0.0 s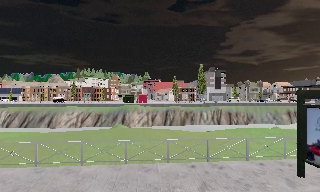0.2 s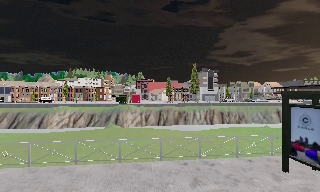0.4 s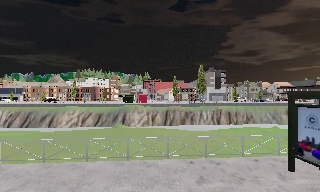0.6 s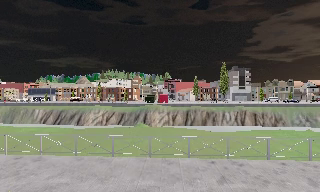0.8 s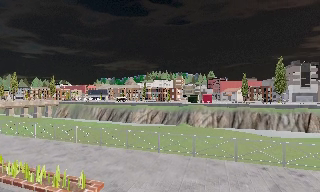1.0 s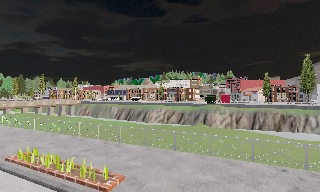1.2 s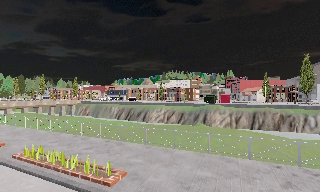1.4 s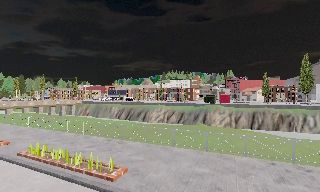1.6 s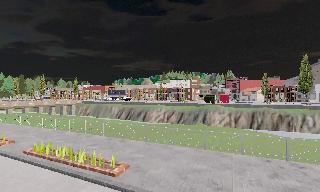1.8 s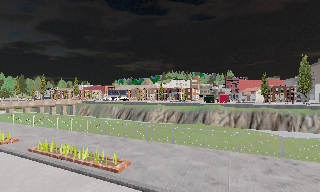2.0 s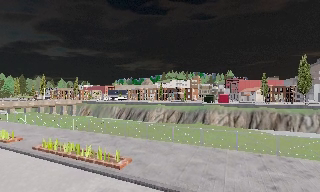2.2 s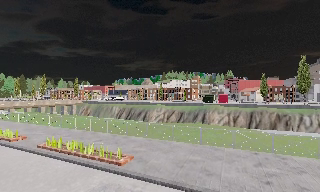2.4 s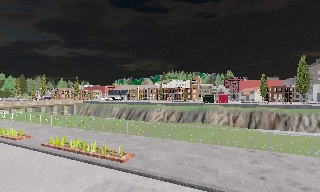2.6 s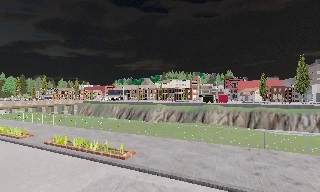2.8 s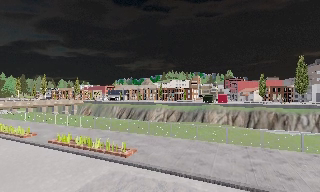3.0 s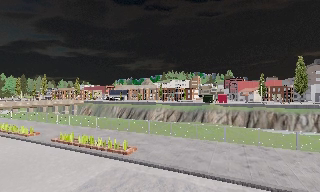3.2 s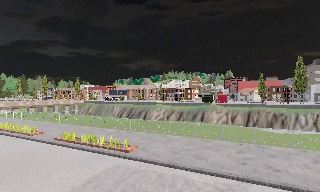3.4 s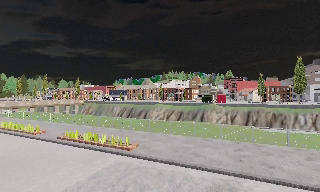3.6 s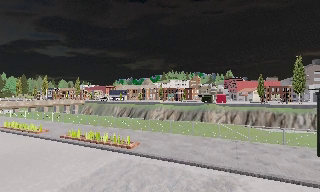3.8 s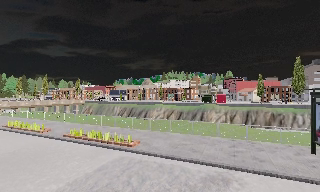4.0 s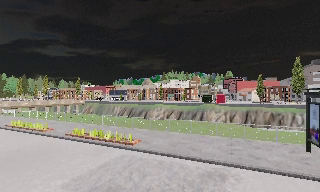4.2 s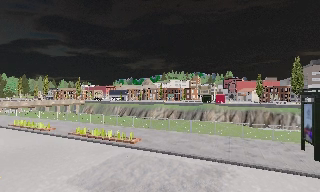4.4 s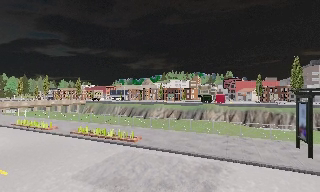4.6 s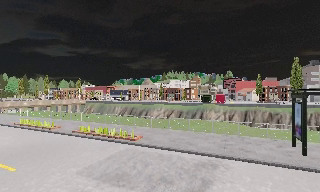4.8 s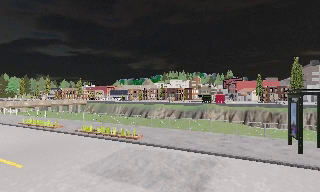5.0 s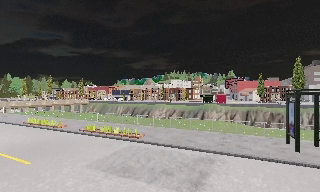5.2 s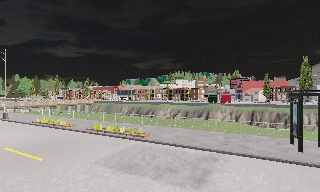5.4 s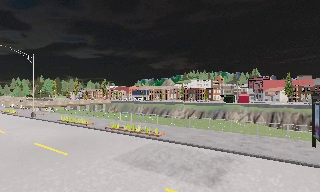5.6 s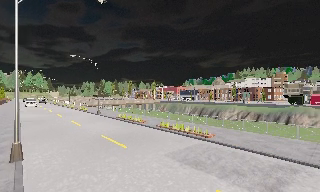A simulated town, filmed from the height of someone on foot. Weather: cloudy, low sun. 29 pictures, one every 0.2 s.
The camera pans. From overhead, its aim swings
counterclockwise.
The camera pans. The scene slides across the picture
to the right.
0.0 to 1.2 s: The camera pans to its left, which is counterclockwise from overhead, by about 30 degrees. It travels backward, about 1.5 m, so what stands in front gets smaller.
1.2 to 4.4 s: The camera travels backward, about 4 m, so what stands in front gets smaller.
4.4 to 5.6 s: The scene slides to the right, as the camera pans about 25 degrees to its left. It travels backward, about 1.5 m, so what stands in front gets smaller.
The film runs backward here.
